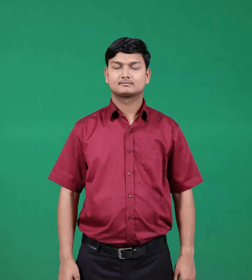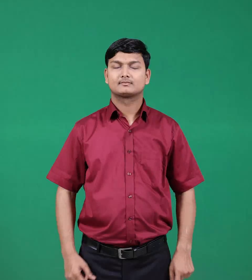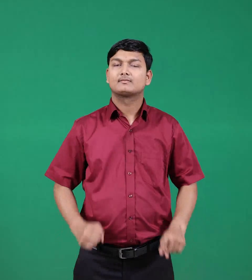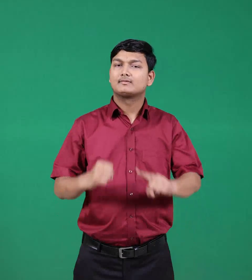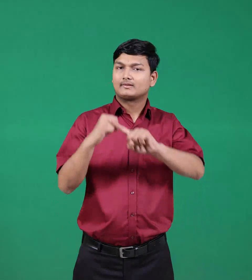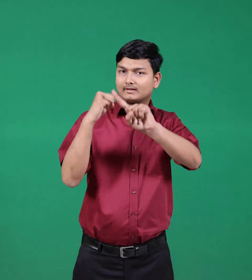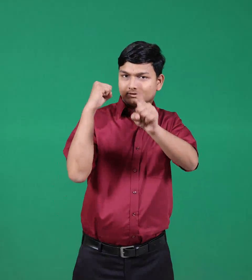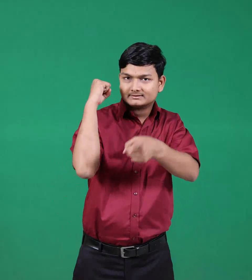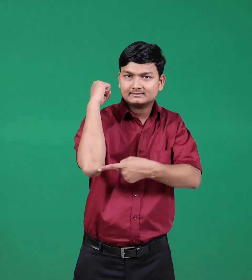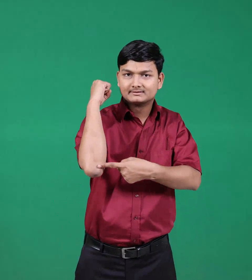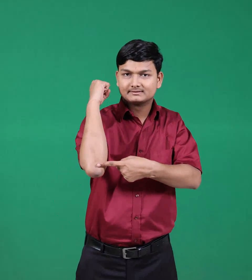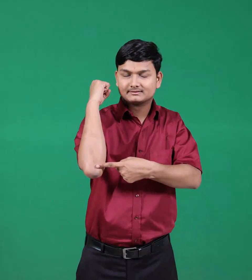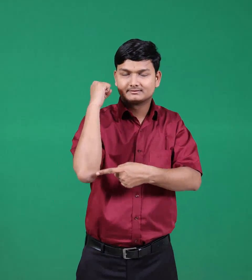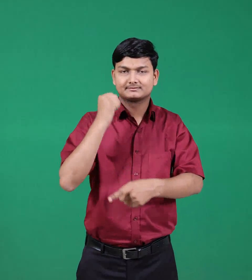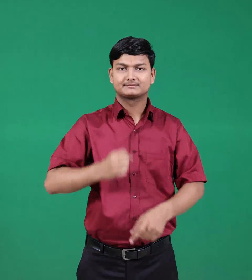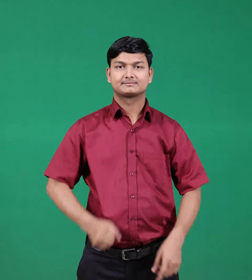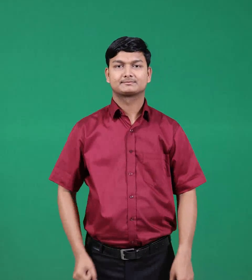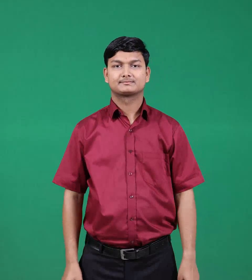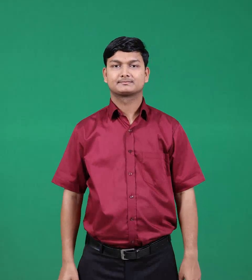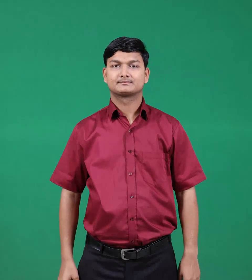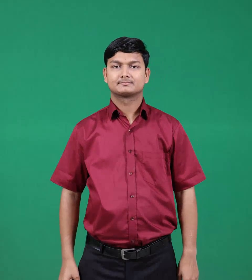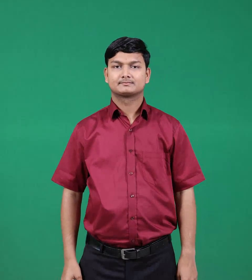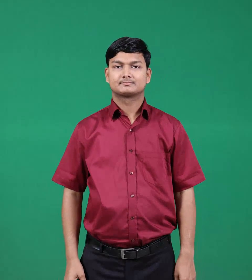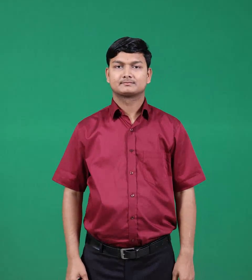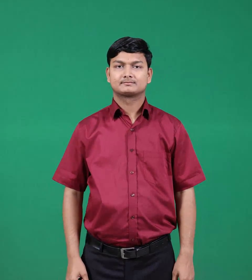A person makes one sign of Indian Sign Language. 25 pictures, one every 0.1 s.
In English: last
